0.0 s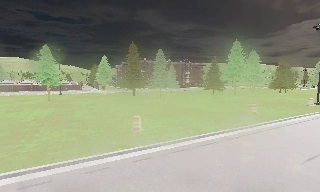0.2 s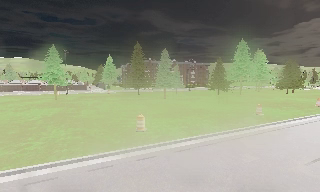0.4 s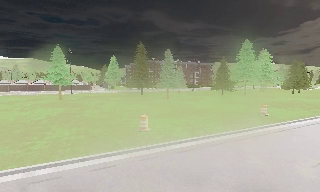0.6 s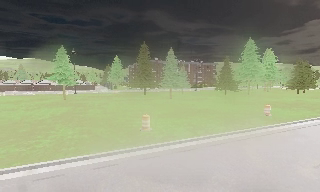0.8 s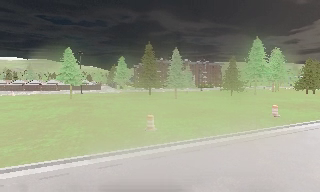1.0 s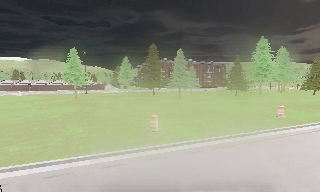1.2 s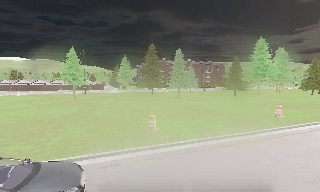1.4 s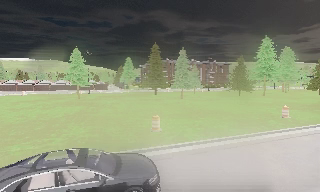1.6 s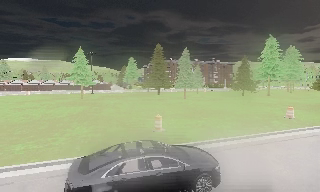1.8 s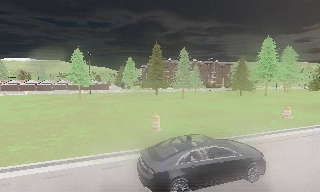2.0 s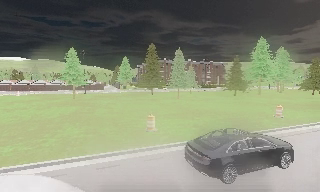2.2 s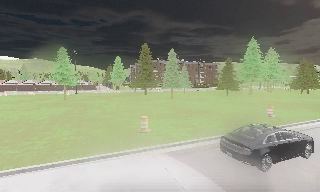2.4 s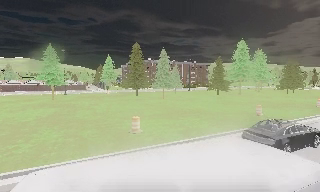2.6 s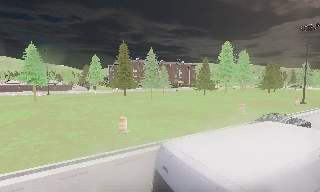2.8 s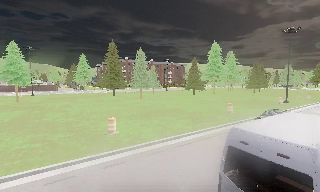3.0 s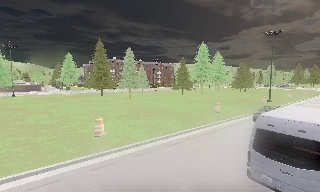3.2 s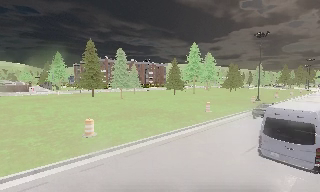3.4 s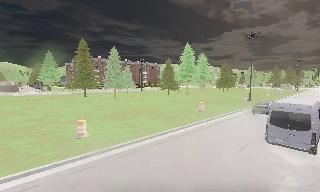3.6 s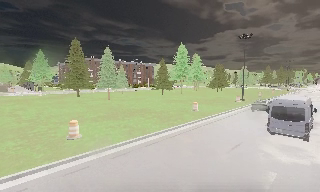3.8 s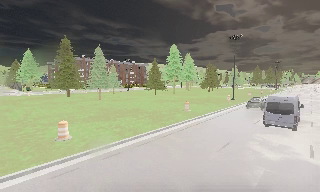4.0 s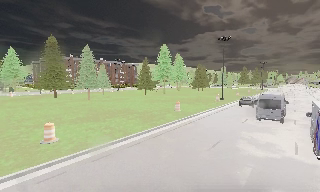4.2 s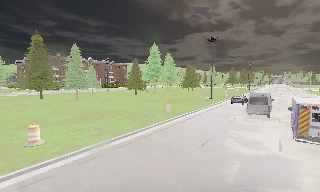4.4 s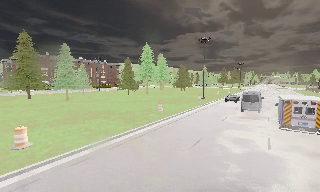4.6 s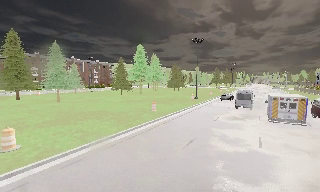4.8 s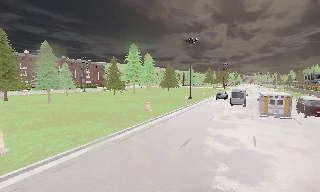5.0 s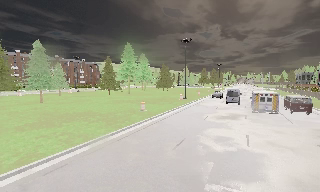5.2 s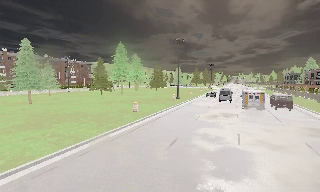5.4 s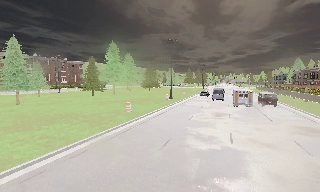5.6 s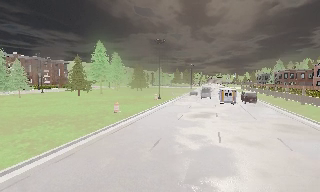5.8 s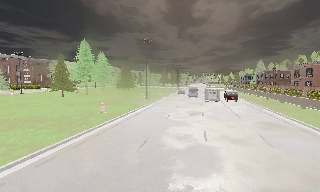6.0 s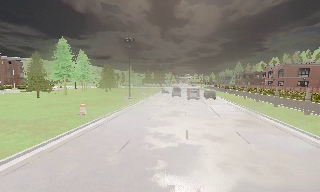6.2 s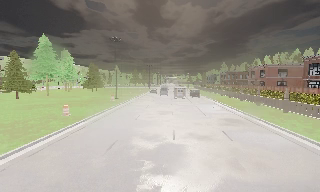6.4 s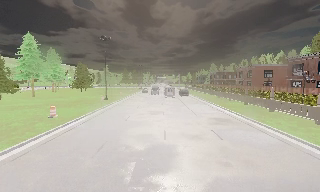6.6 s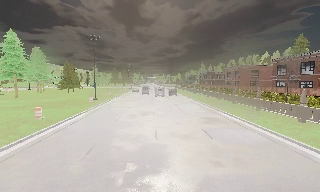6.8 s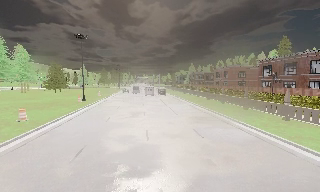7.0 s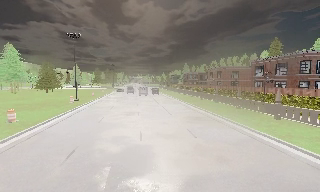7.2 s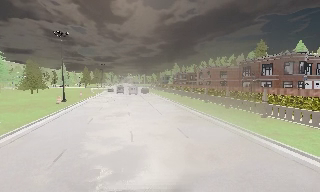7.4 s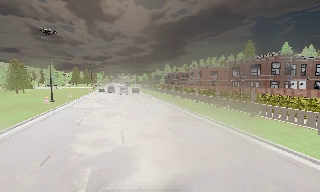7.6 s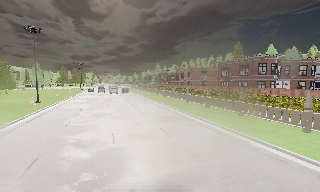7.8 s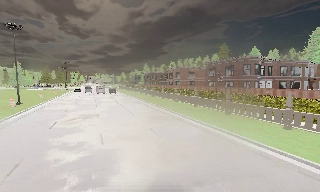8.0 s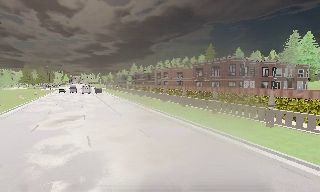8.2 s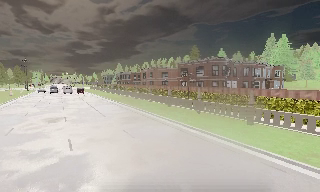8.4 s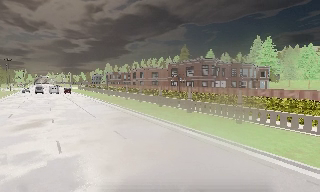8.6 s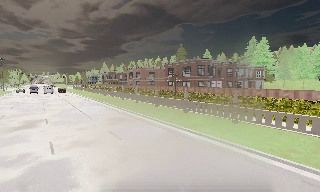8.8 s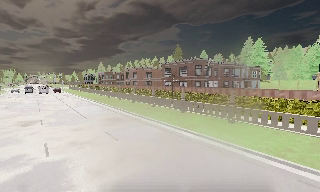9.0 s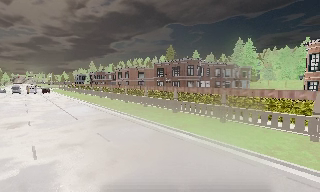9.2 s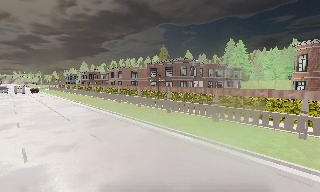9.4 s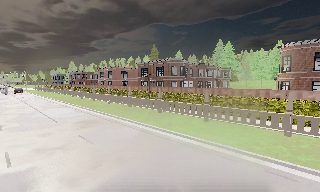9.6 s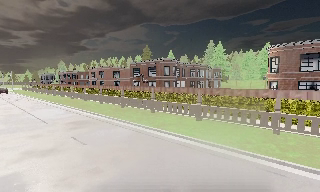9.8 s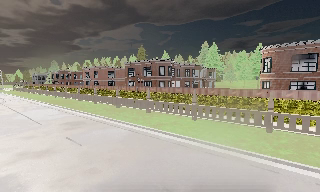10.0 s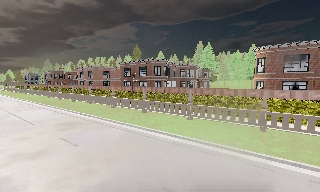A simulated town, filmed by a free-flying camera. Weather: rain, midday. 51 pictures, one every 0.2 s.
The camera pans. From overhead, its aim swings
clockwise.
The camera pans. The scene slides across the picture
to the left.
0.0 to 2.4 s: The camera shifts only a little, or ends up much as it began.
2.4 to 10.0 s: The scene slides to the left, as the camera pans about 120 degrees to its right. It travels forward, about 1 m.
The film runs forward here.
